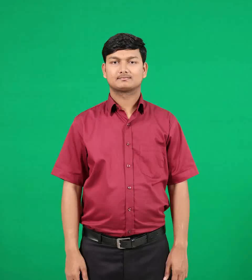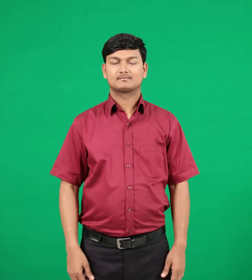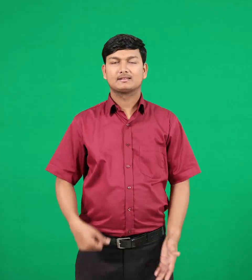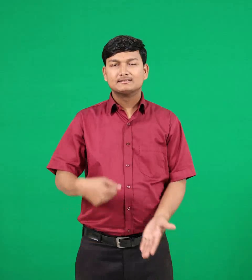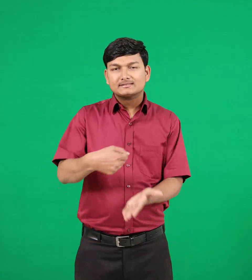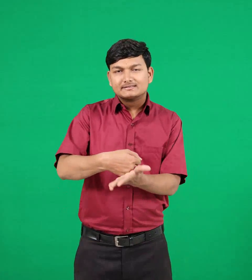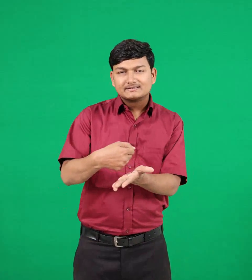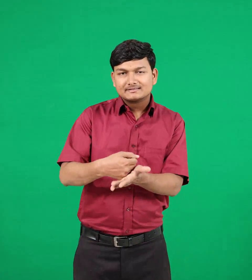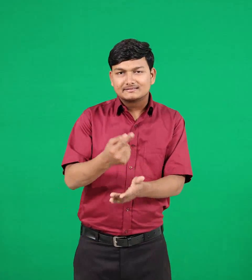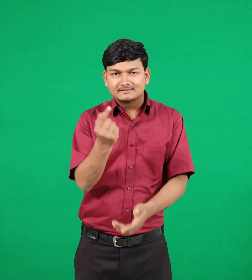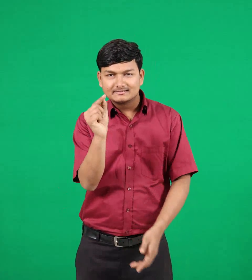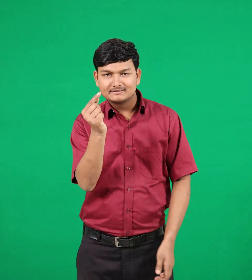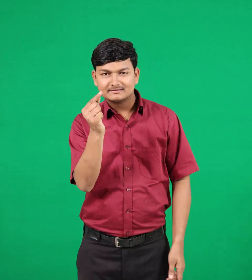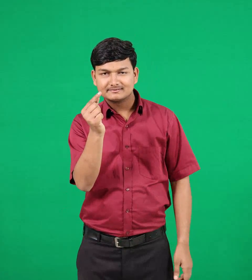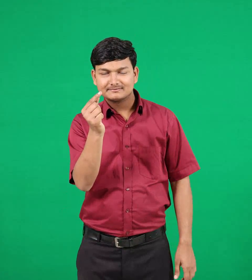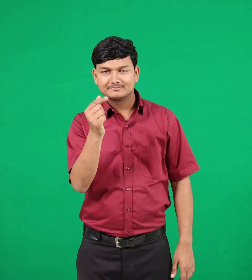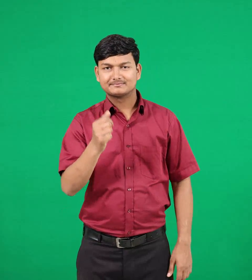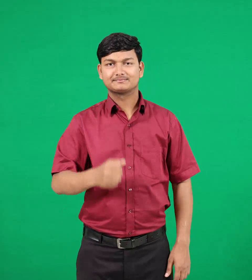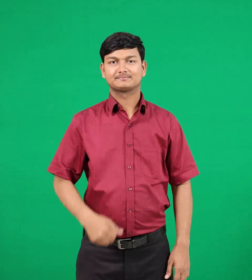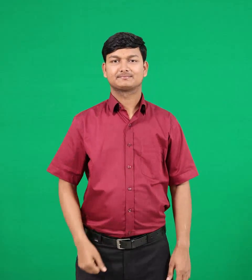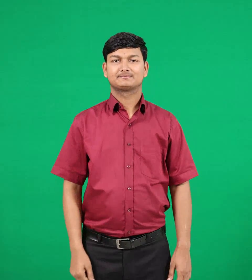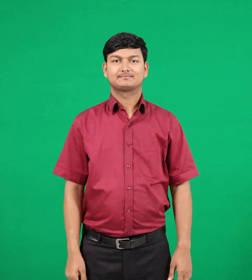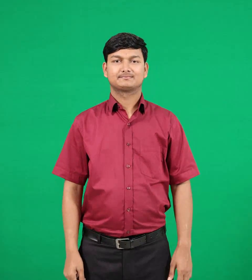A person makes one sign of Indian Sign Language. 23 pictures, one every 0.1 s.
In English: wheat
